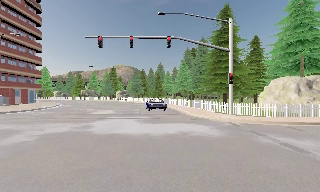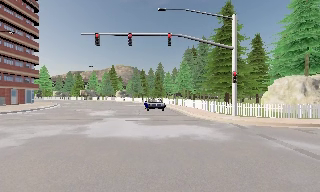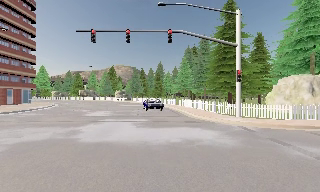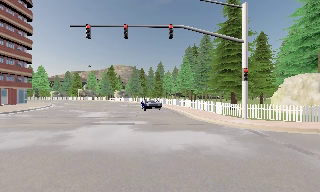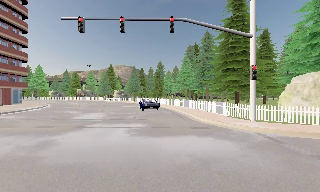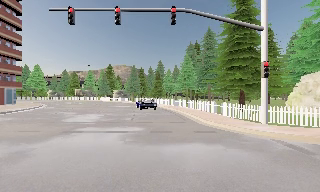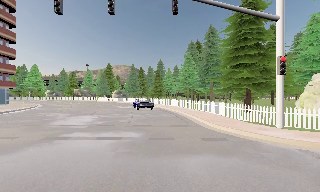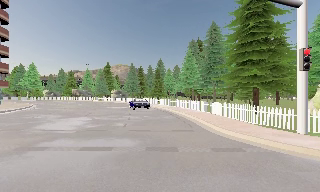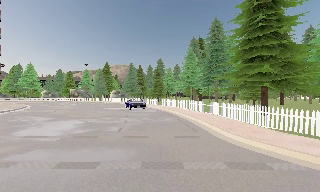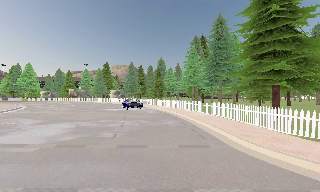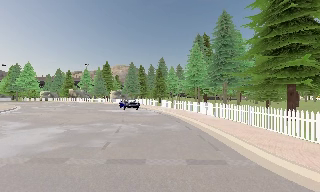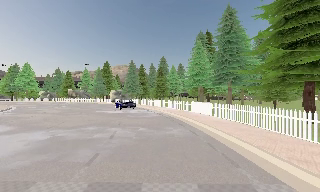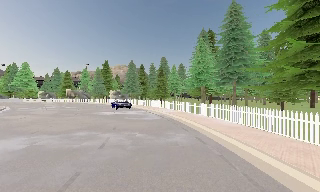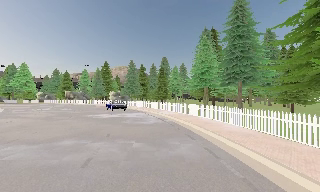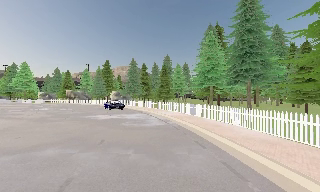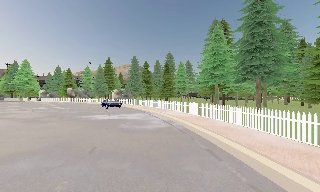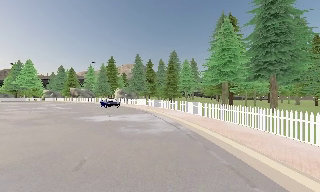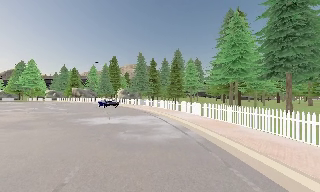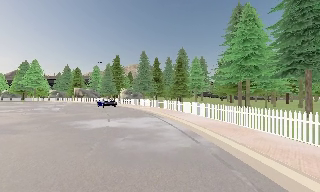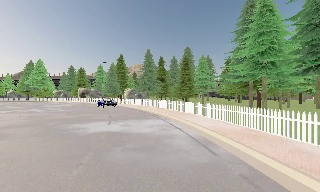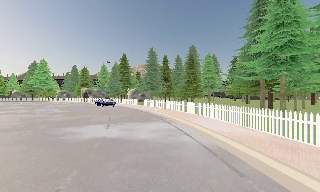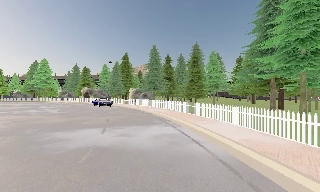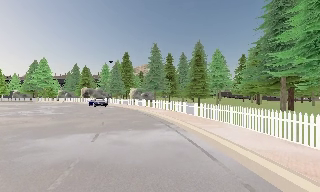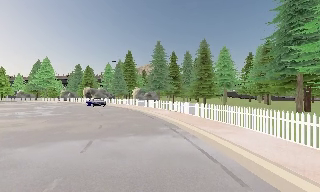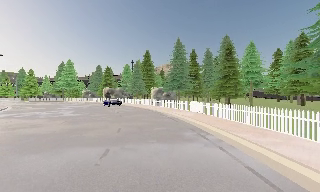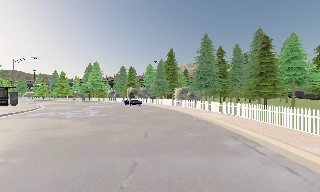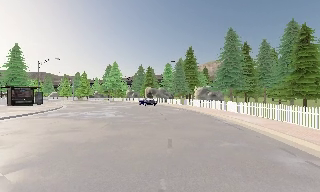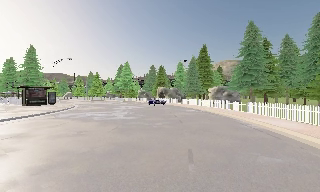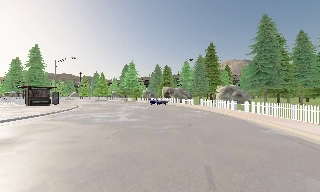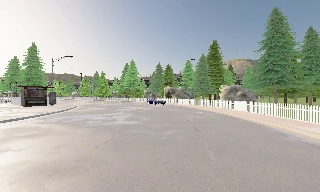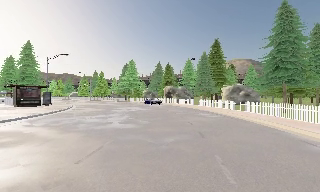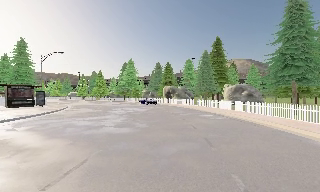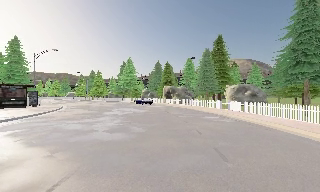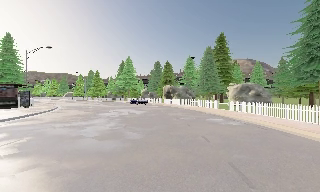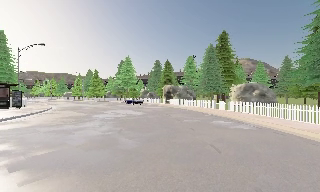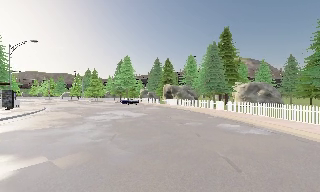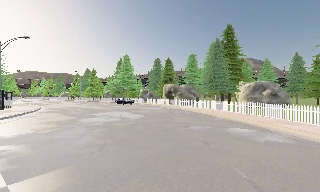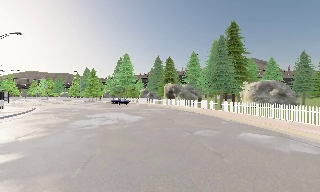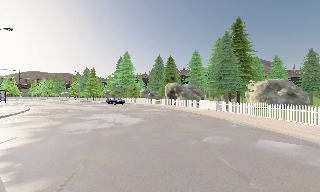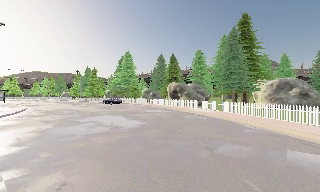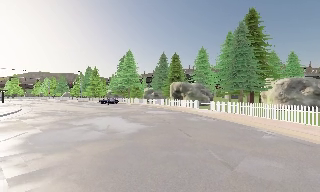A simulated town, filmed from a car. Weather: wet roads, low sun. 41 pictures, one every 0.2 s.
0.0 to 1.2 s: The camera travels forward, about 5 m, so what stands in front looms larger. It gains speed.
1.2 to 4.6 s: The scene slides to the right, as the camera pans about 10 degrees to its left. It travels forward, about 19 m, so what stands in front looms larger.
4.6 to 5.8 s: The scene slides to the right, as the camera pans about 25 degrees to its left. It travels forward, about 7 m, so what stands in front looms larger.
5.8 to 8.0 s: The camera travels forward, about 13 m, so what stands in front looms larger.
The film runs forward here.
